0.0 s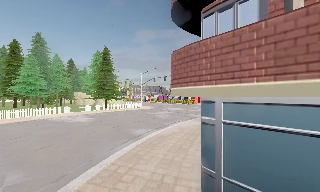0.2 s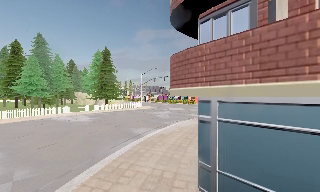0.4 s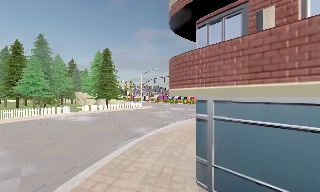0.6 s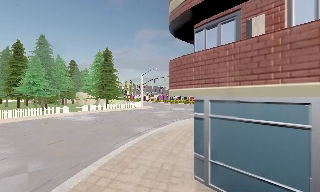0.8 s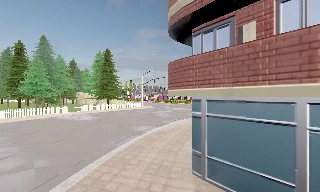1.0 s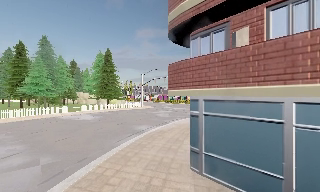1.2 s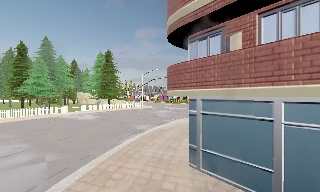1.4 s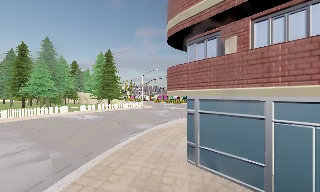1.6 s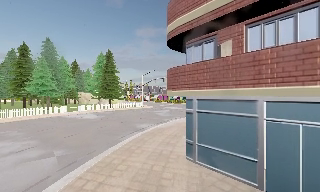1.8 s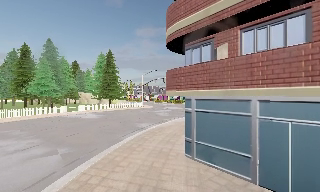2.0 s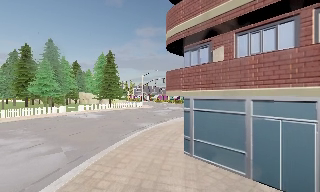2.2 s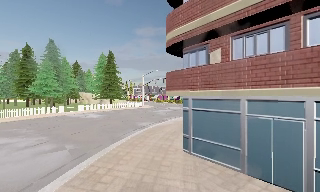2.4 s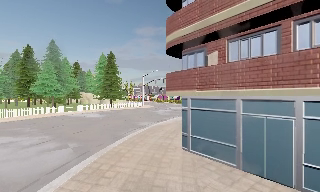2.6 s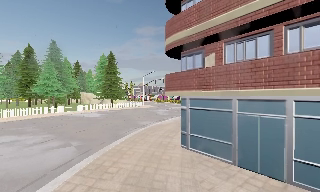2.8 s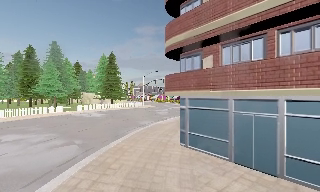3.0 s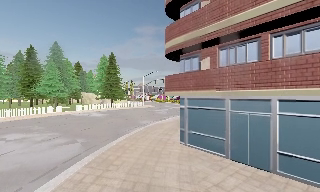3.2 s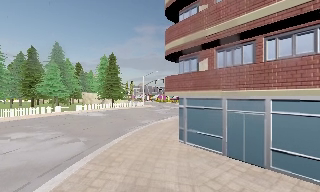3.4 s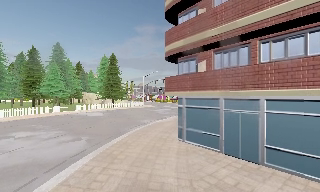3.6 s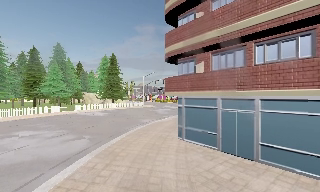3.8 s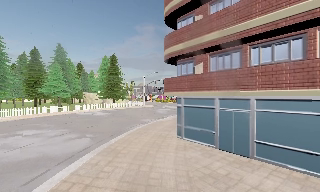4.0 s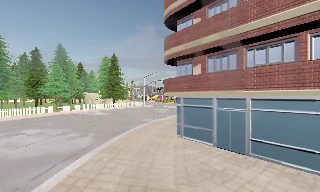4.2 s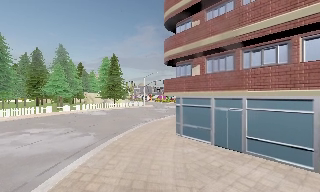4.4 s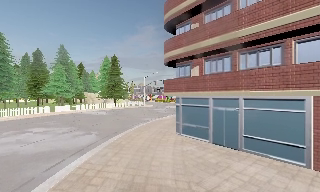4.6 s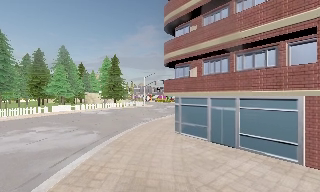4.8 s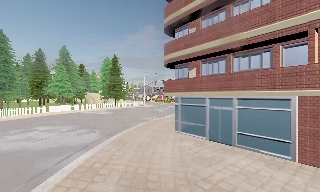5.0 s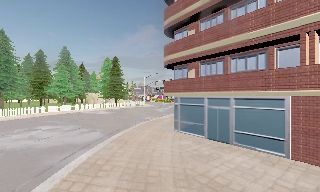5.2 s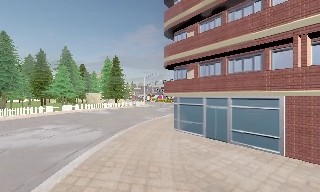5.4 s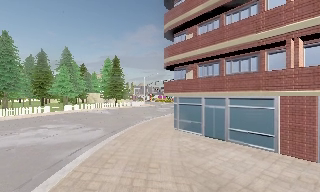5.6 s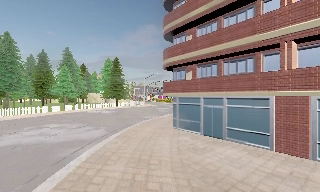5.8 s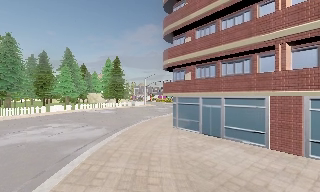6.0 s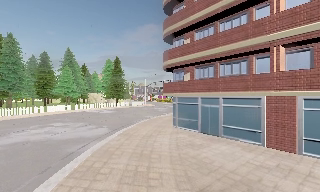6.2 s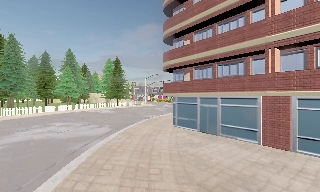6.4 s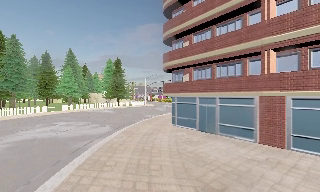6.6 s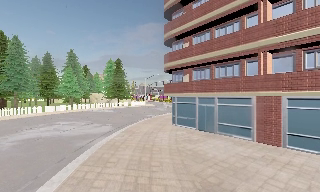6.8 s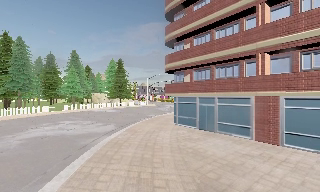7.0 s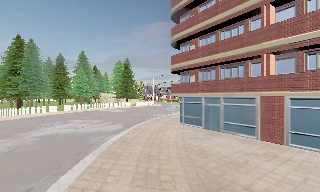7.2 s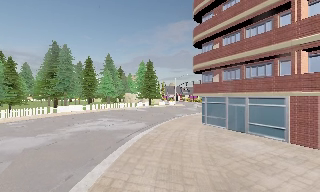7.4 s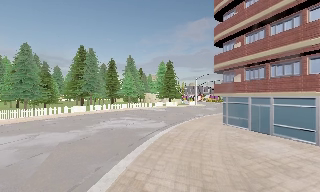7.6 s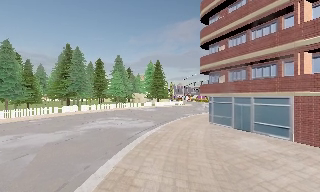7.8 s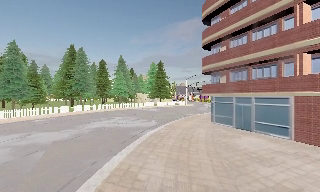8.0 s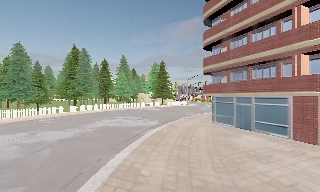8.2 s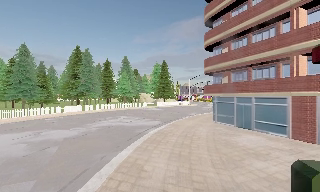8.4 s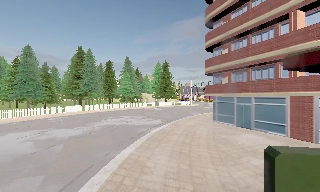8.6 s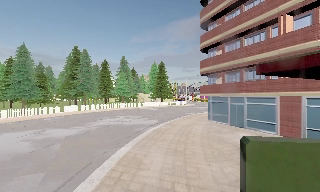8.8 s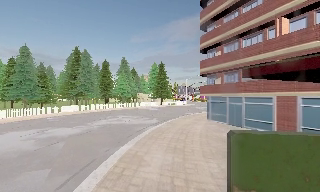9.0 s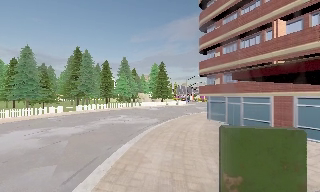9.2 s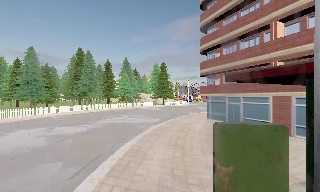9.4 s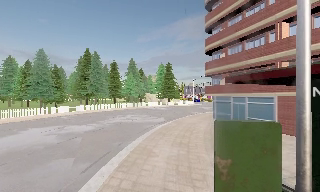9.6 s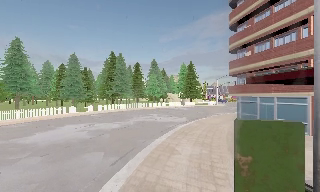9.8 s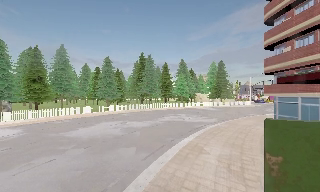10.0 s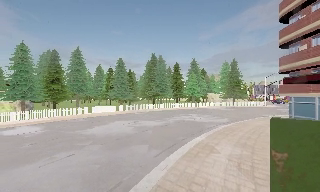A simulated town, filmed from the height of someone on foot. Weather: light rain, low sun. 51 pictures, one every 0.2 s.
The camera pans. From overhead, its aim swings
counterclockwise.
The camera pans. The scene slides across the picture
to the right.
0.0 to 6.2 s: The camera travels backward, about 9 m, so what stands in front gets smaller.
6.2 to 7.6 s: The scene slides to the right, as the camera pans about 15 degrees to its left. It travels backward, about 2 m, so what stands in front gets smaller.
7.6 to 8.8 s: The camera travels backward, about 2 m, so what stands in front gets smaller.
8.8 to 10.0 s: The camera pans to its left, which is counterclockwise from overhead, by about 25 degrees. It travels backward, about 2 m, so what stands in front gets smaller.
The film runs backward here.
